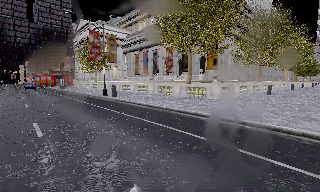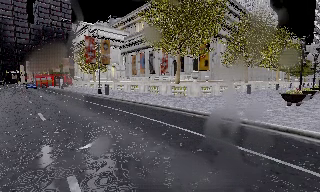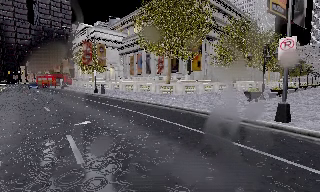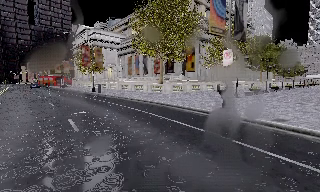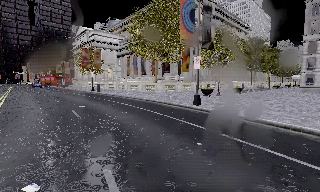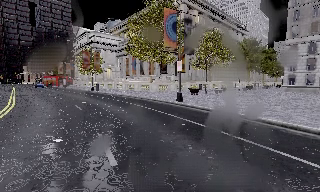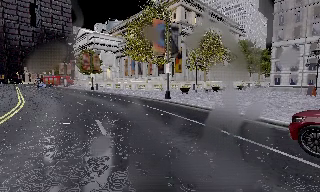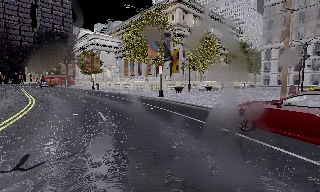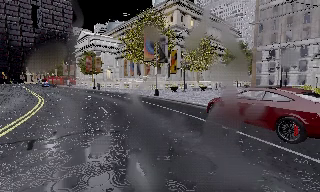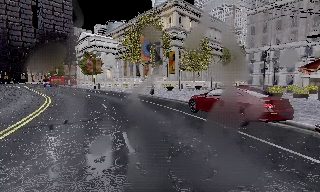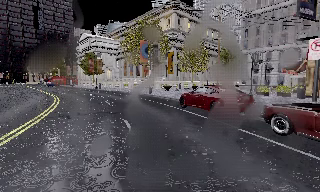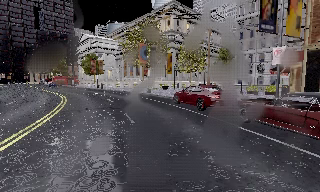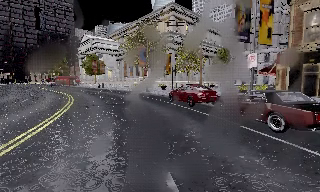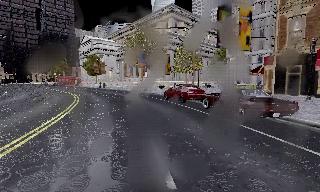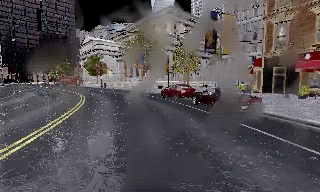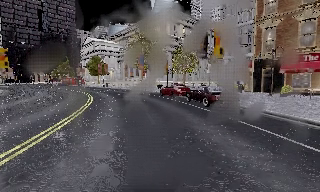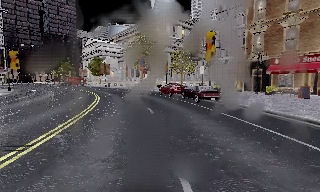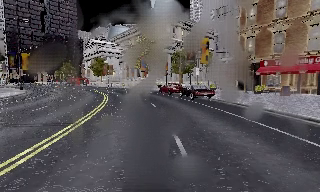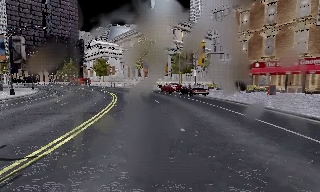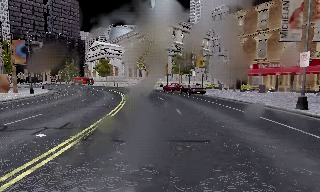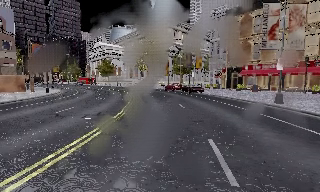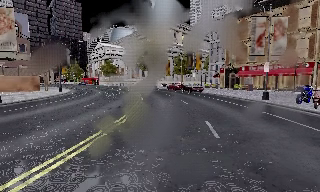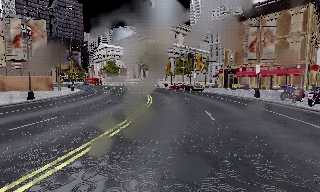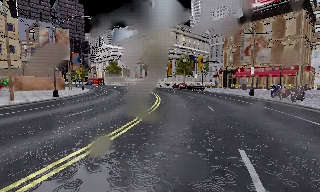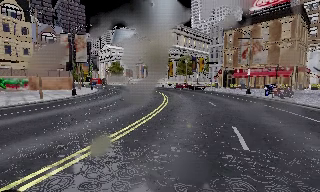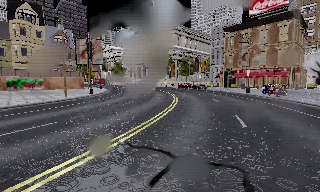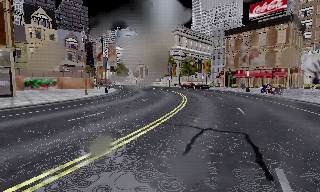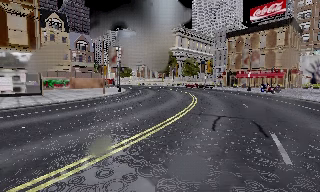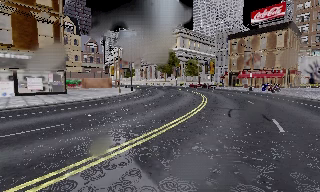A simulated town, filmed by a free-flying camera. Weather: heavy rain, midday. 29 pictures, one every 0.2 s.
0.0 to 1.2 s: The camera travels backward and to its right, about 14 m, so what stands in front gets smaller.
1.2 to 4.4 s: The camera travels backward, about 30 m, so what stands in front gets smaller.
4.4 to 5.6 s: The camera travels backward and to its left, about 14 m, so what stands in front gets smaller.
The film runs backward here.
